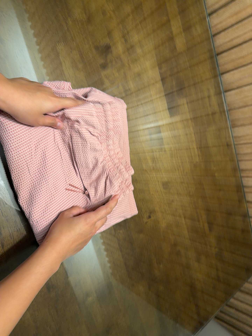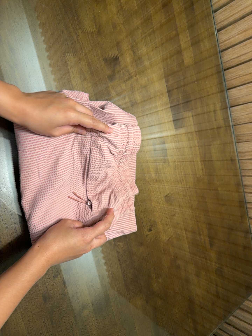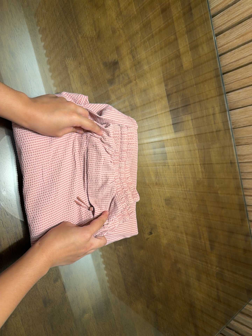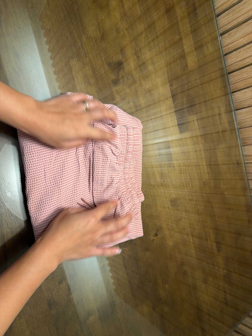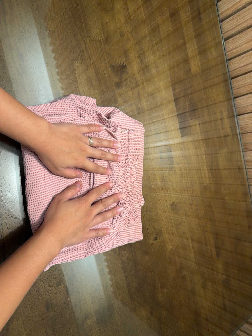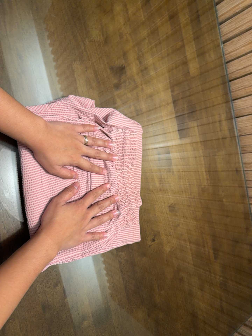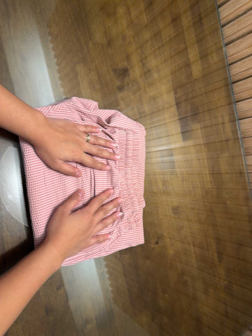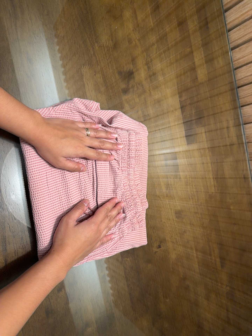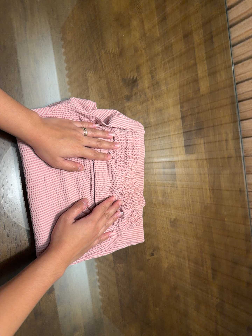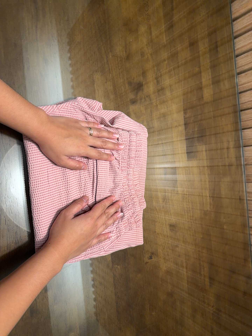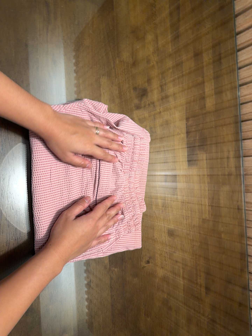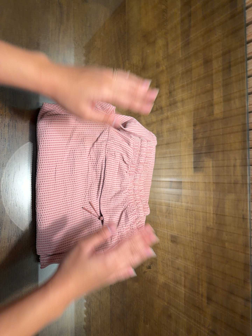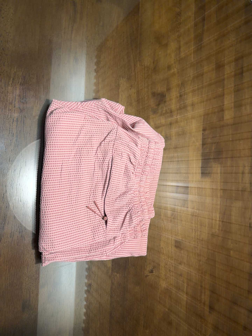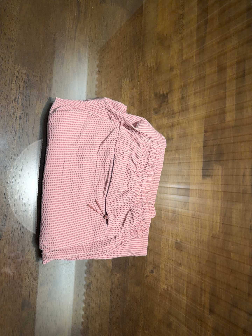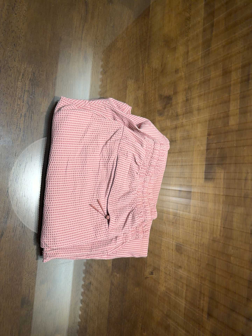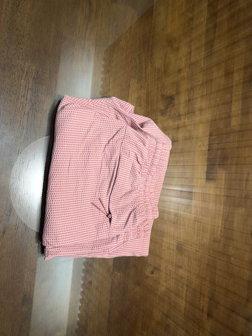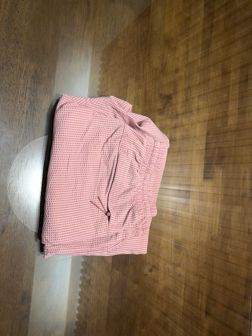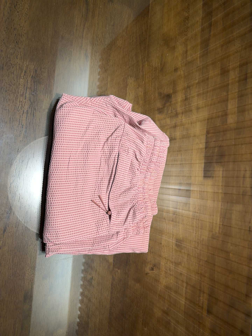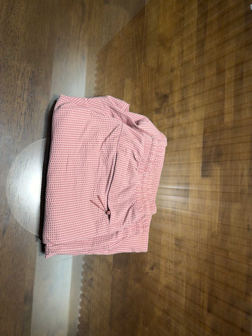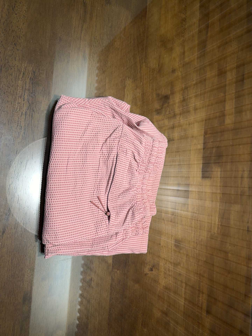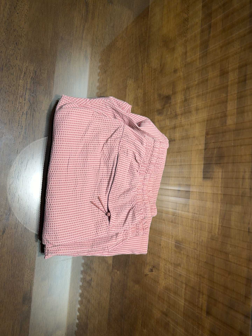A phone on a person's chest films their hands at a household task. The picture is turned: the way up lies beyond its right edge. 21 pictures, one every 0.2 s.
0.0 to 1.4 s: The camera shifts only a little, or ends up much as it began.
1.4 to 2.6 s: The camera rolls about its line of sight by about 15 degrees, and the scene rotates clockwise.
2.6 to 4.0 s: The camera shifts only a little, or ends up much as it began.
The film runs forward here.
